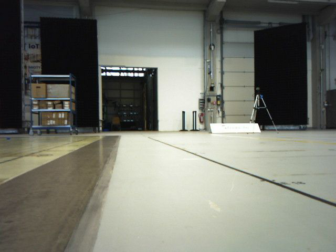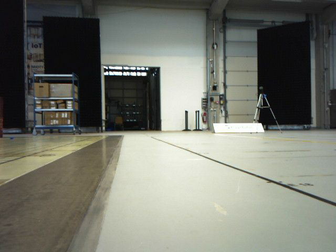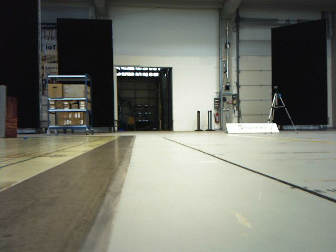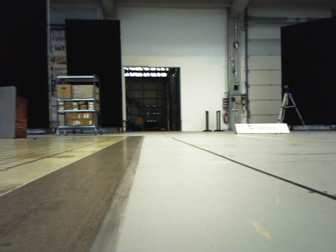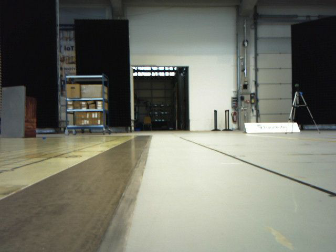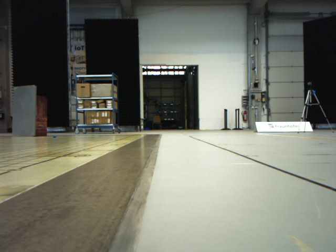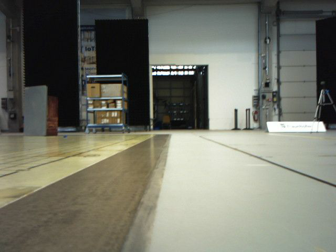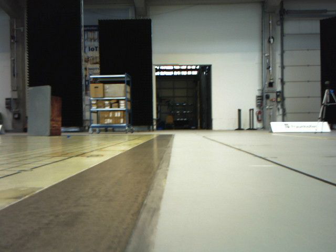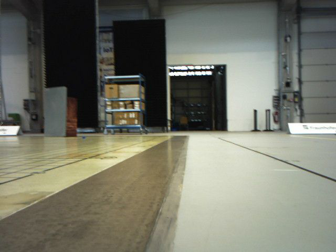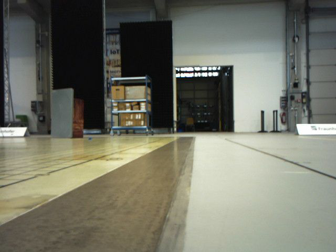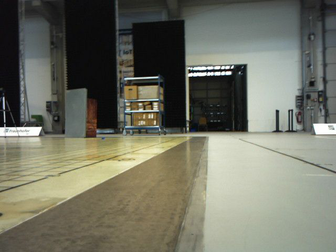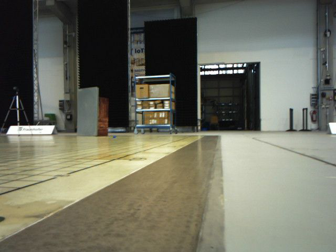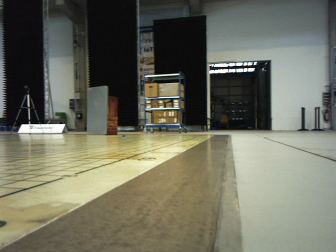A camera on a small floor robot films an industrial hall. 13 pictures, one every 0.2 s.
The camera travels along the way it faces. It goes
forward.
0.0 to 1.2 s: The camera travels forward, about 0.2 m, so what stands in front looms larger.
1.2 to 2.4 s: The scene slides to the right, as the camera pans about 15 degrees to its left. It travels forward, about 0.2 m, so what stands in front looms larger.
The film runs forward here.
